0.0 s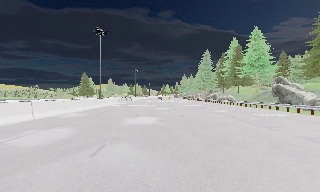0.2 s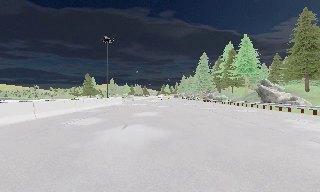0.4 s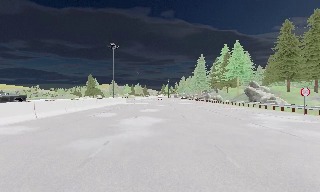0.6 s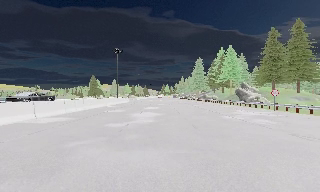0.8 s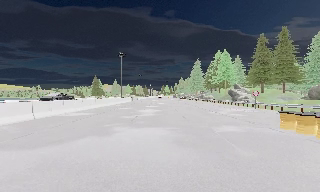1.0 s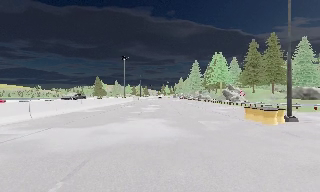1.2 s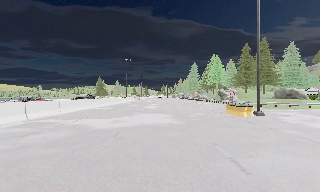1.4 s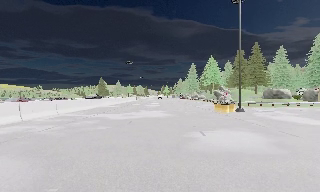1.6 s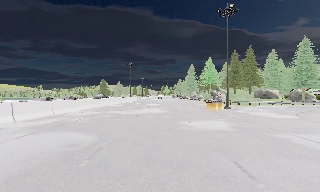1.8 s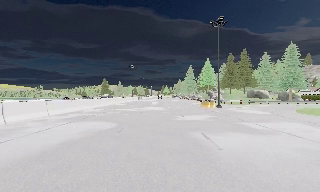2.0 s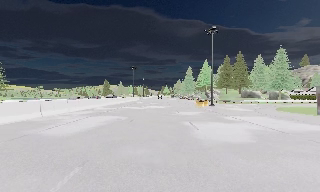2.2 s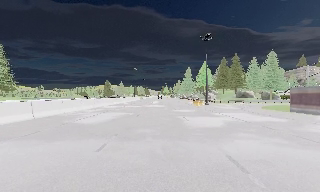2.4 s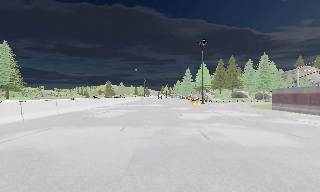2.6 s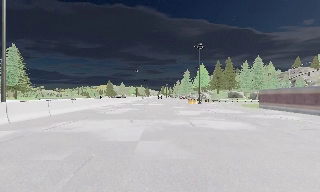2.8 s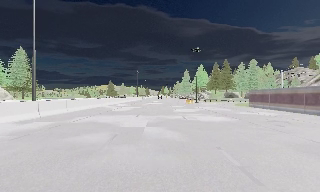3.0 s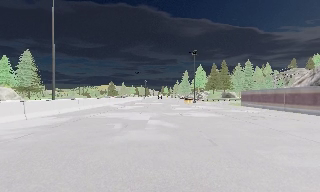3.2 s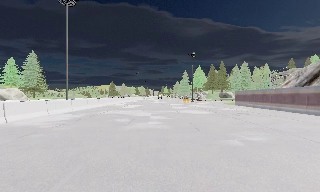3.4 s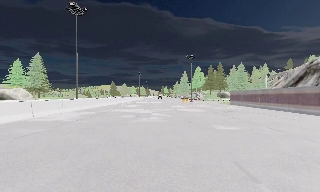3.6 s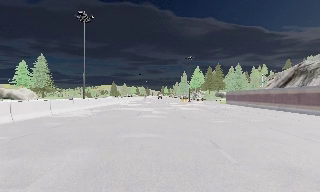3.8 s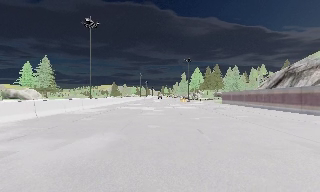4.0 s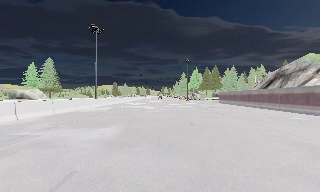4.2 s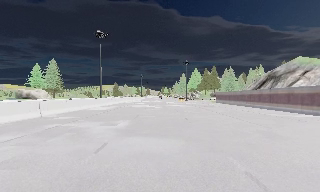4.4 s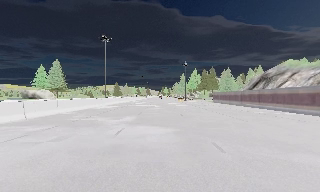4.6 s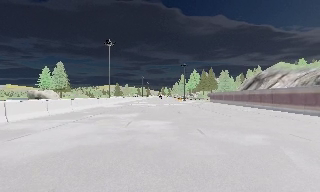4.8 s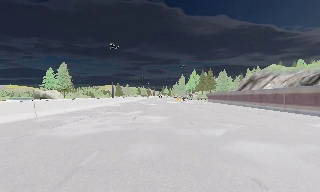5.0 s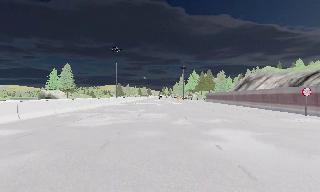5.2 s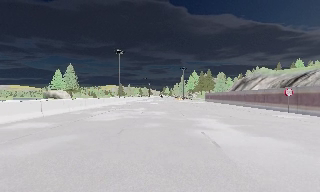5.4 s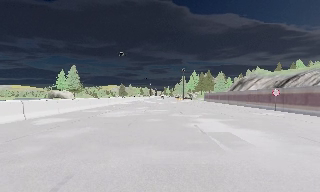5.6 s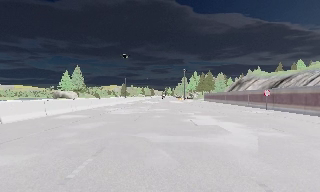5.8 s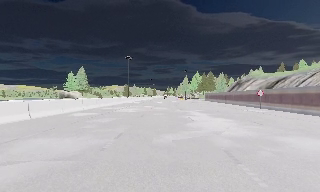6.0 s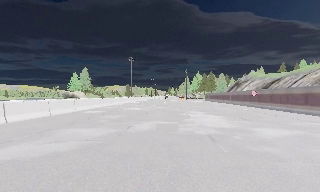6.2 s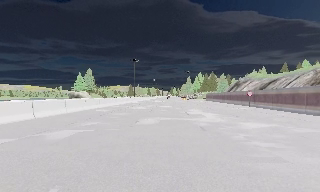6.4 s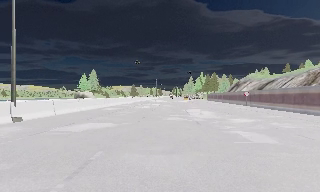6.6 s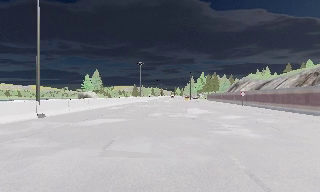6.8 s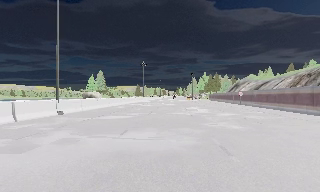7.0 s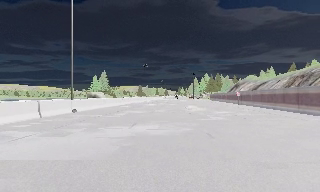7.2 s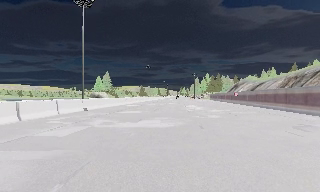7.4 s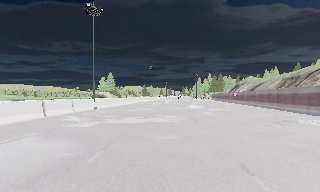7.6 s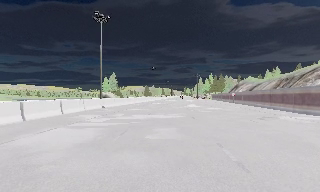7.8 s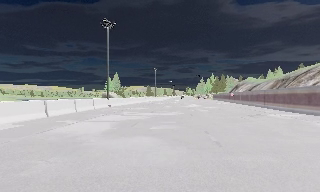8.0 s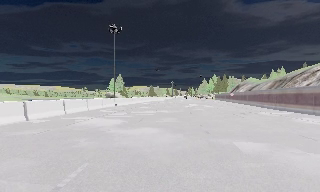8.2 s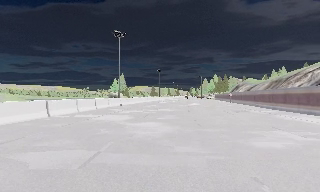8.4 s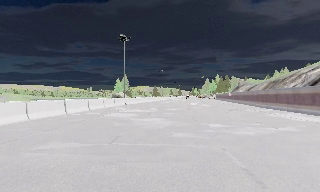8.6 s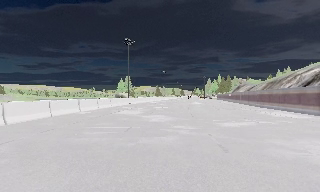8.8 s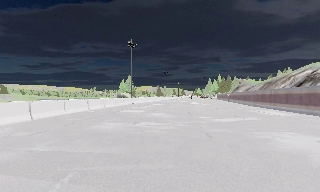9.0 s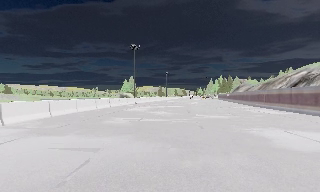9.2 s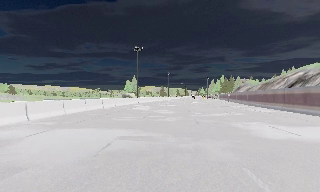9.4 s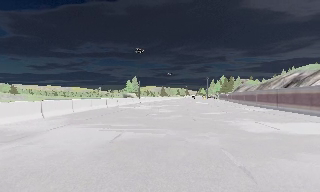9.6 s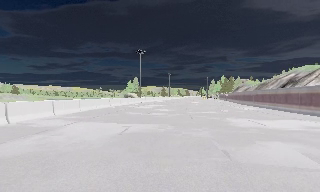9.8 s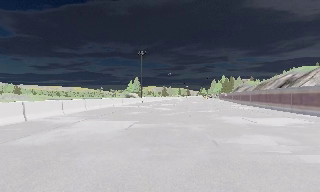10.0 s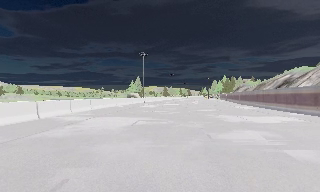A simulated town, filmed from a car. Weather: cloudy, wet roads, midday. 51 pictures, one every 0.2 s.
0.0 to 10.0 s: The scene slides to the right, as the camera pans about 15 degrees to its left. It travels backward, about 105 m, so what stands in front gets smaller. It loses speed.
The film runs backward here.
